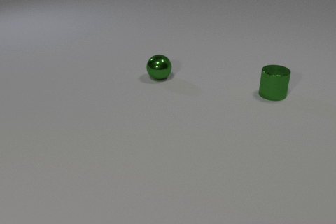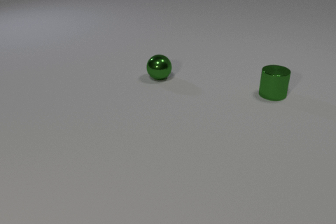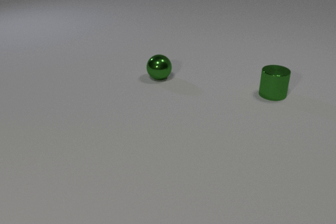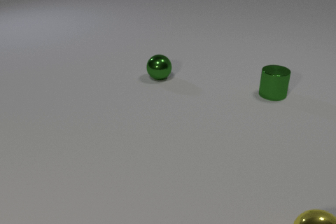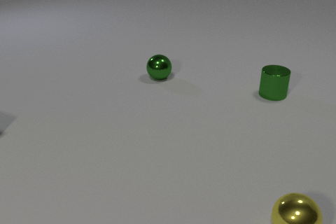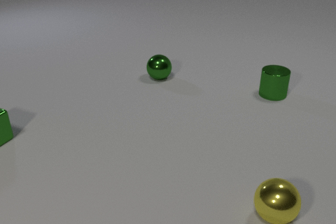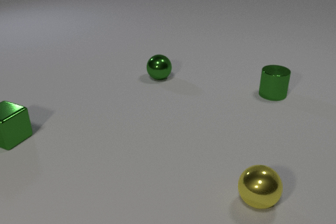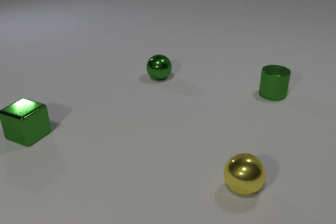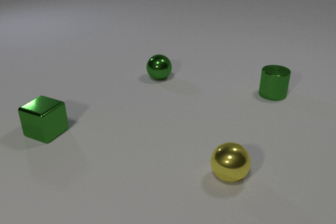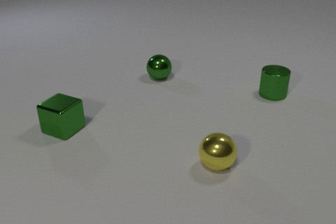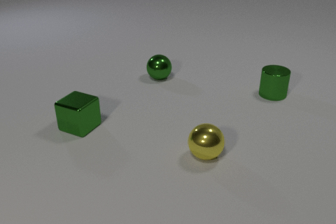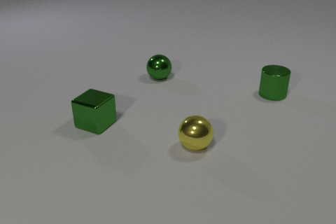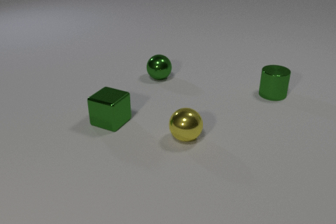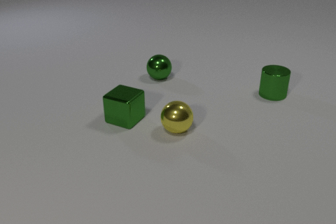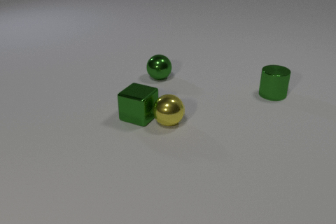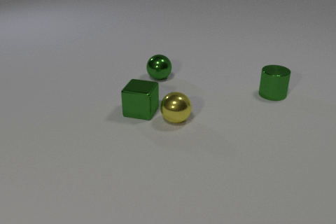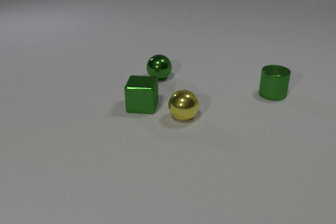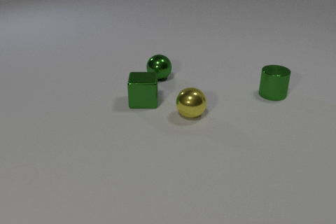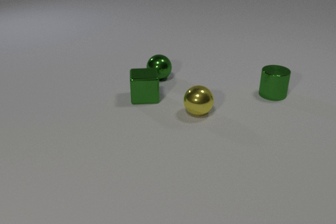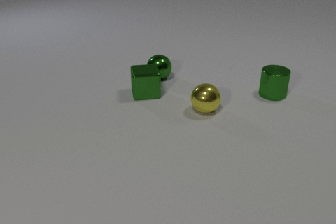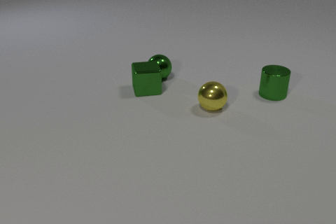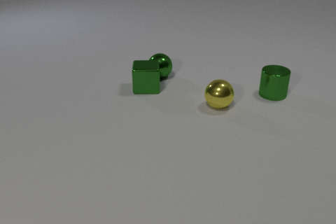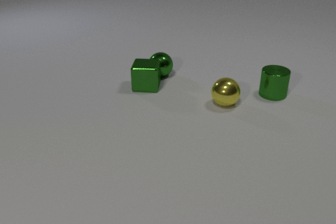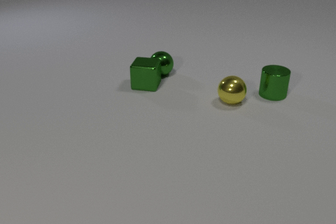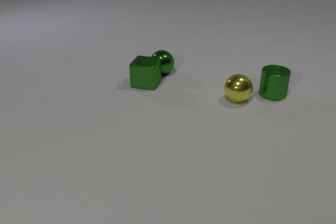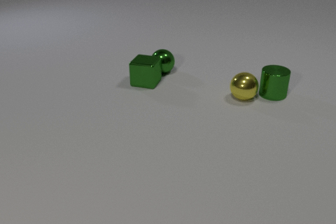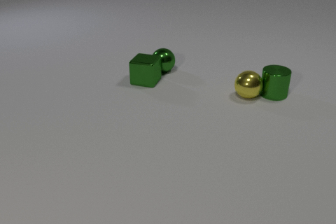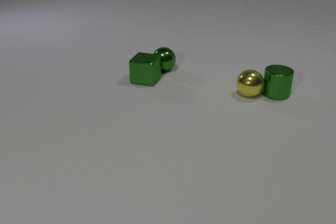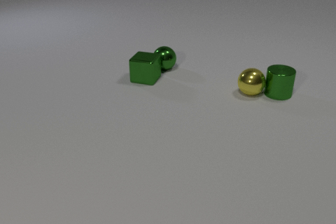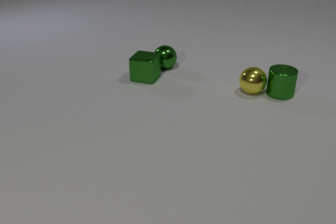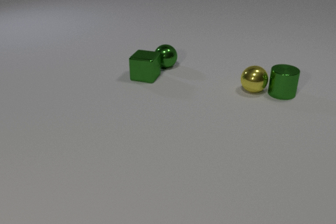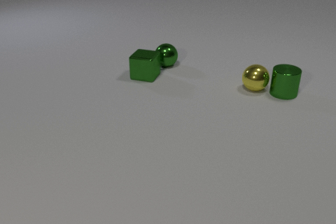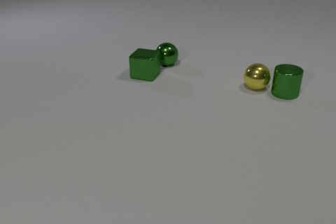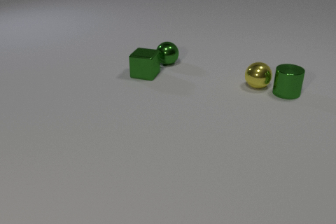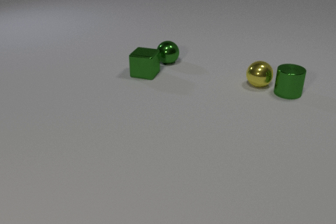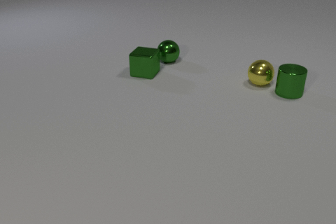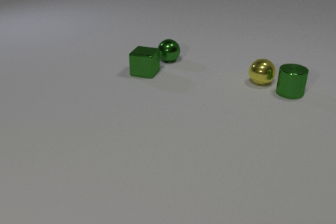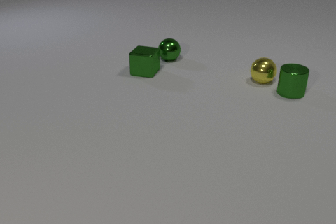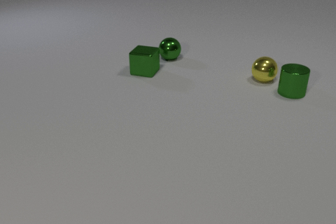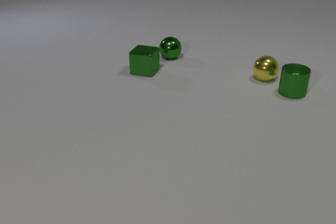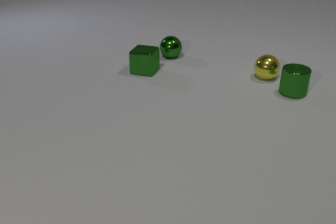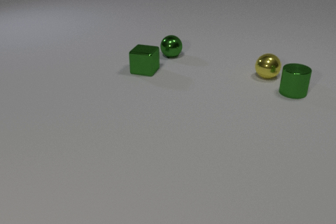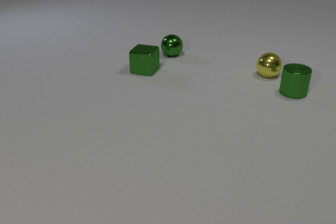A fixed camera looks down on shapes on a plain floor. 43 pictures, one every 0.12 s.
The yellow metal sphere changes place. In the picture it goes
away from the camera.
0.00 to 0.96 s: The yellow metal sphere comes in at the bottom edge, rolls to the left and away from the camera. The green metal cube comes in at the left edge, slides to the right.
0.96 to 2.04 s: The yellow metal sphere rolls away from the camera. The green metal cube slides to the right and away from the camera, spins so that its near face slides to the right, counterclockwise seen from above. The yellow metal sphere and the green metal cube collide.
2.04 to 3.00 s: The yellow metal sphere rolls to the right and away from the camera. The green metal cube slides away from the camera. The green metal sphere rolls away from the camera. The green metal cube and the green metal sphere collide.
3.00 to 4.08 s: The yellow metal sphere rolls away from the camera and to the right. The green metal cube slides away from the camera. The green metal sphere rolls away from the camera. The green metal cylinder slides to the right and away from the camera. The yellow metal sphere and the green metal cylinder collide.
4.08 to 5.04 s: The yellow metal sphere rolls away from the camera. The green metal cube slides away from the camera. The green metal sphere rolls away from the camera. The green metal cylinder moves, and ends about where it began.
Are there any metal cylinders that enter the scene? no.
What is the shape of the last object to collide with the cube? sphere.
Are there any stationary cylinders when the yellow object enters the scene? yes.
